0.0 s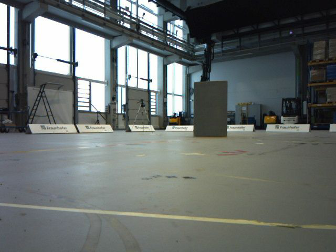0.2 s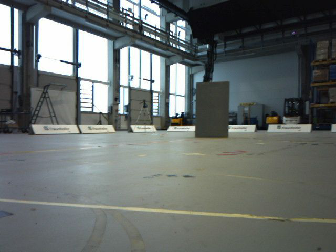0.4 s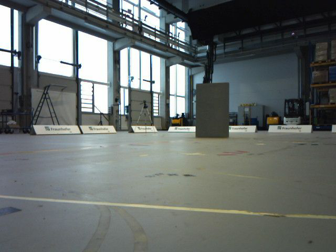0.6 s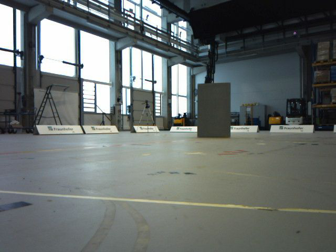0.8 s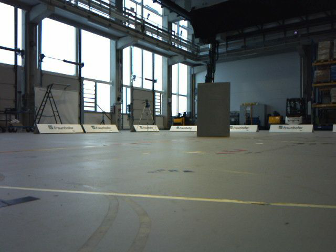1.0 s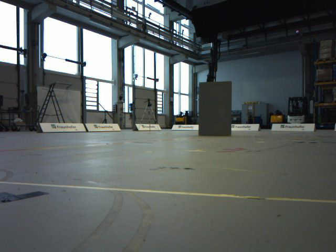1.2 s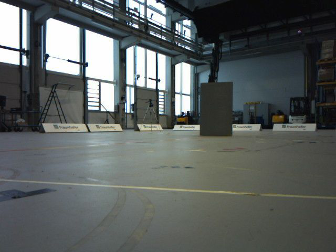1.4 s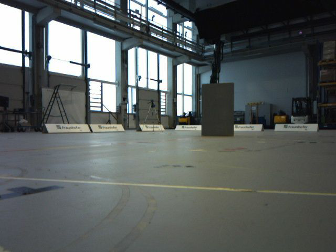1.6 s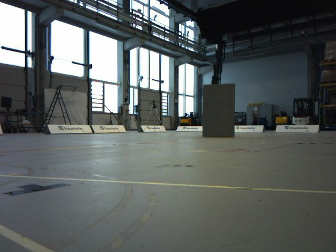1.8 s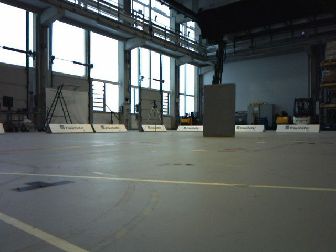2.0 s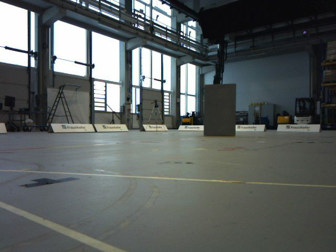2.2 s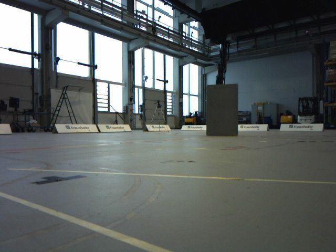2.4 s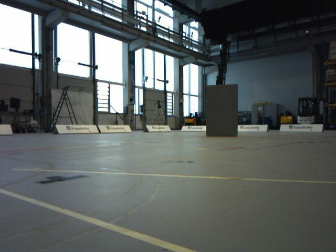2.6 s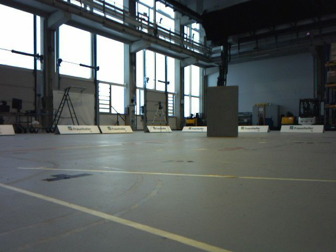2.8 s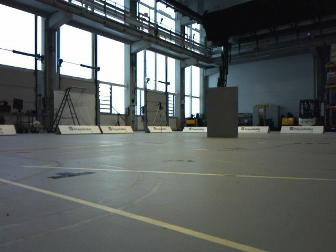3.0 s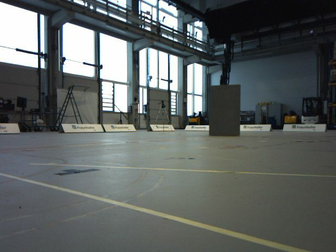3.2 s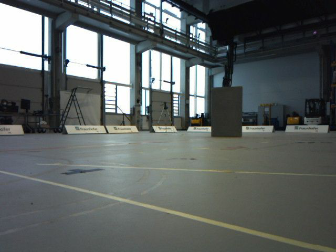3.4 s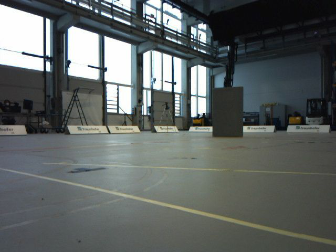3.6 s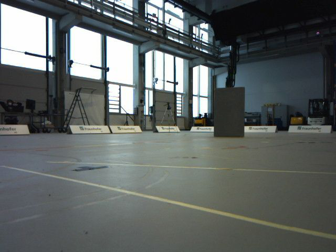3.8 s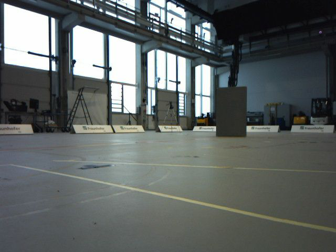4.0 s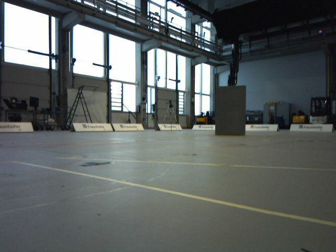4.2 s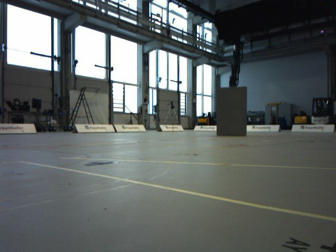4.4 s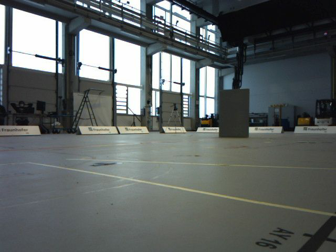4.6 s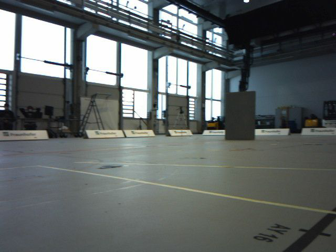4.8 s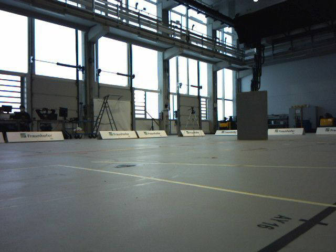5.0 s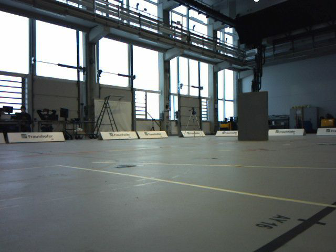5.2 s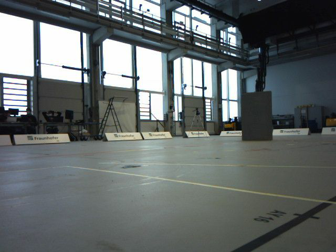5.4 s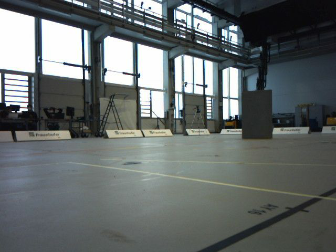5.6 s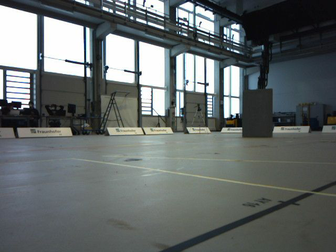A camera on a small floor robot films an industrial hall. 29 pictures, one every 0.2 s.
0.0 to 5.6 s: The scene slides to the right, as the camera pans about 10 degrees to its left. It travels backward, about 1.2 m, so what stands in front gets smaller.
The film runs backward here.
